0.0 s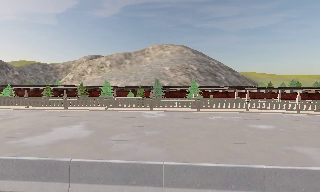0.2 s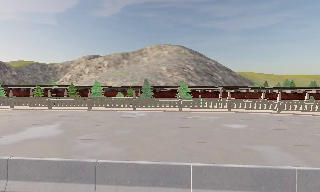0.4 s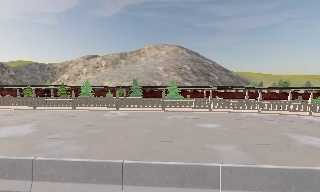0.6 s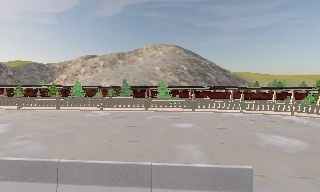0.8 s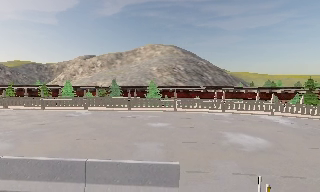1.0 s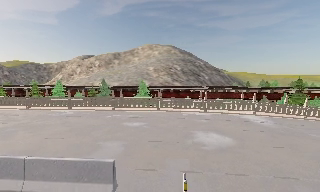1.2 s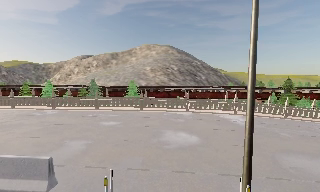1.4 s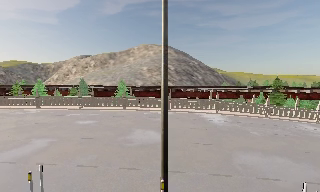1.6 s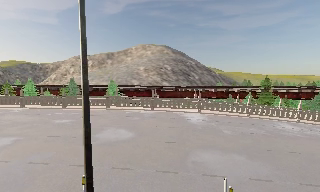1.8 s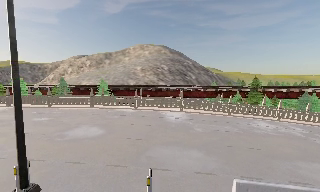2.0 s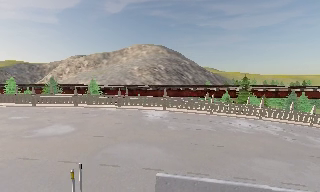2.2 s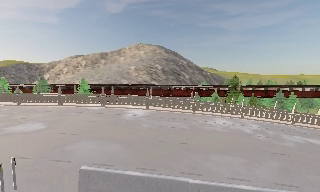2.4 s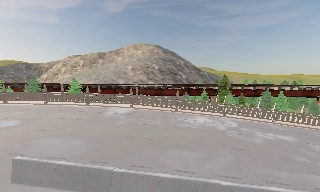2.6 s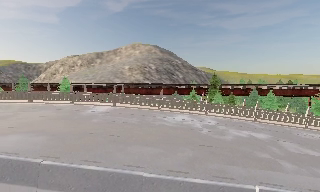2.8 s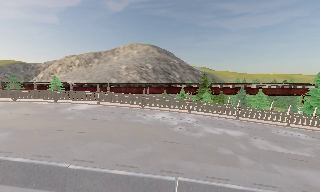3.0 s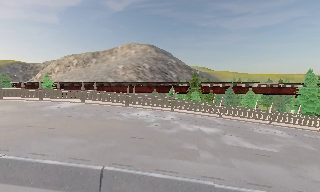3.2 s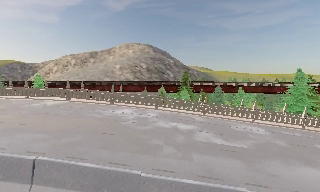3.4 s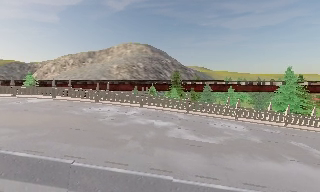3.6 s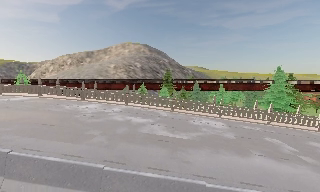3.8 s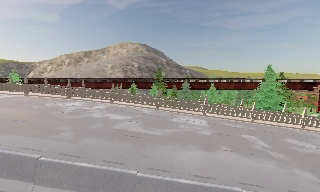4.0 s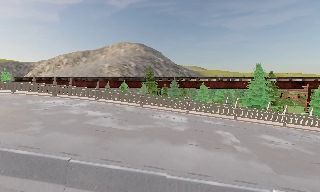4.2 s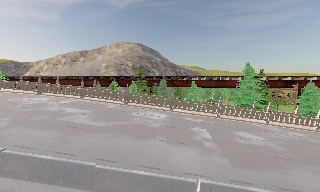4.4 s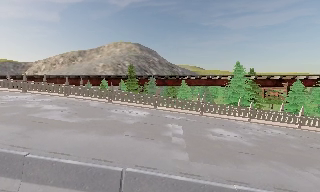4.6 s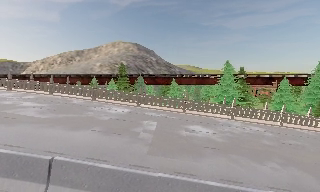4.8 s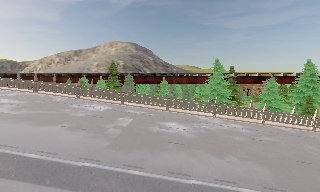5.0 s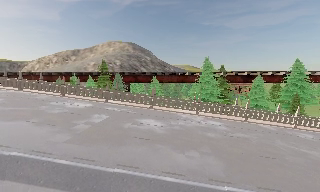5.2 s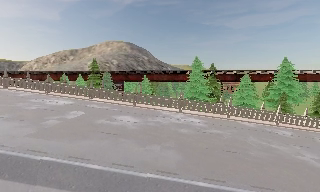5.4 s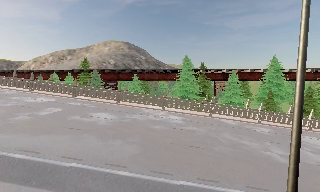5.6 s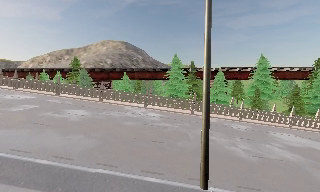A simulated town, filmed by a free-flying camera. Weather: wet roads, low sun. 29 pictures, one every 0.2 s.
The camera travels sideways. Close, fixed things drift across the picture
to the left.
0.0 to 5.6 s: The camera travels to its right, about 65 m, so close, fixed things drift to the left.
The film runs forward here.
